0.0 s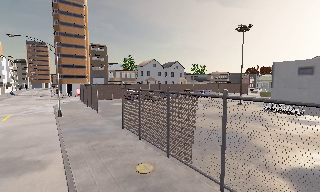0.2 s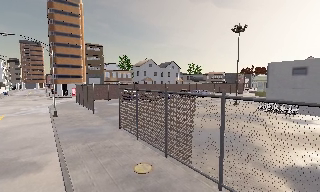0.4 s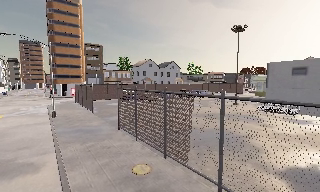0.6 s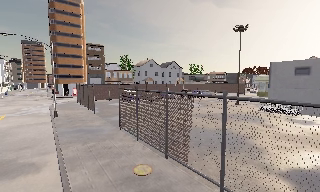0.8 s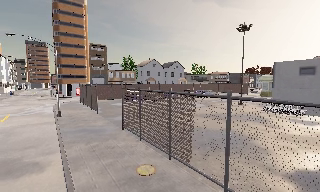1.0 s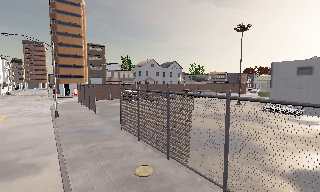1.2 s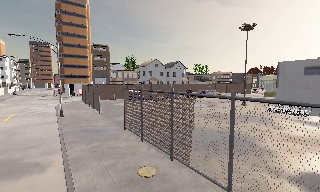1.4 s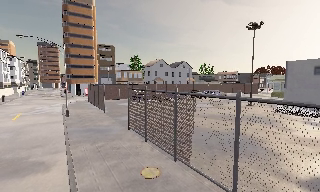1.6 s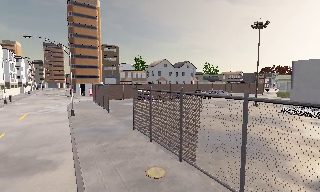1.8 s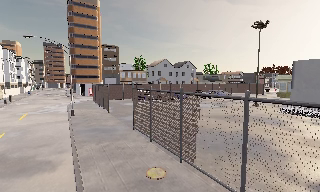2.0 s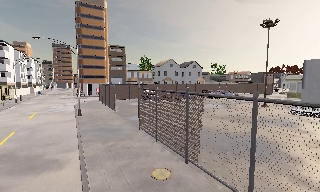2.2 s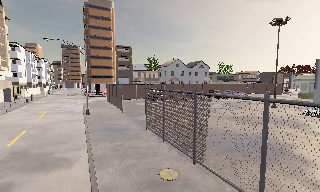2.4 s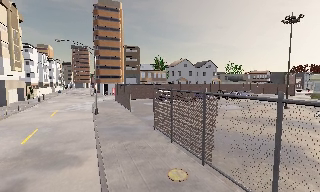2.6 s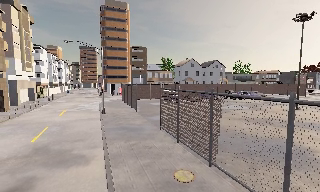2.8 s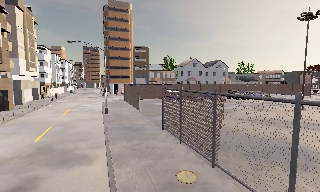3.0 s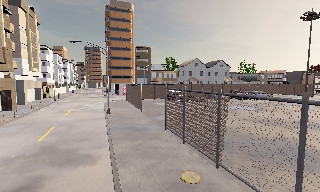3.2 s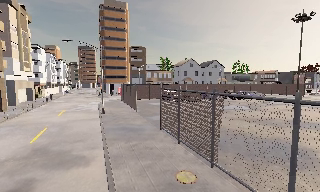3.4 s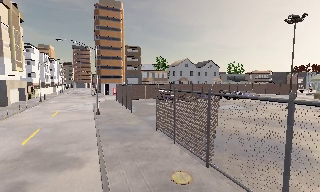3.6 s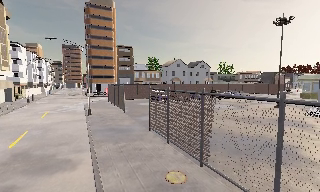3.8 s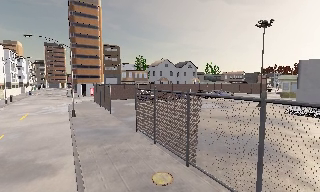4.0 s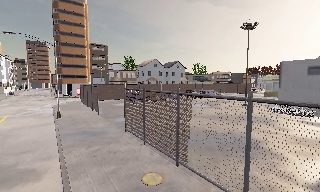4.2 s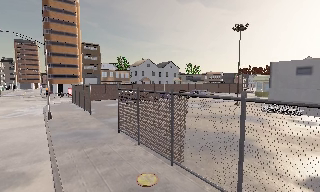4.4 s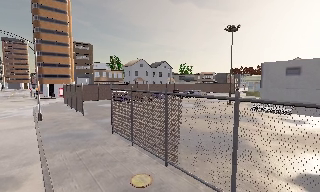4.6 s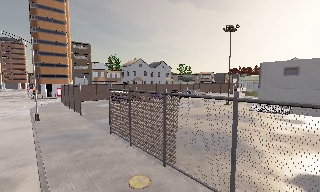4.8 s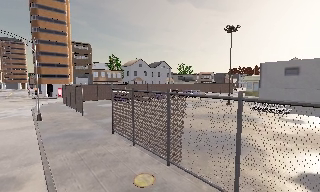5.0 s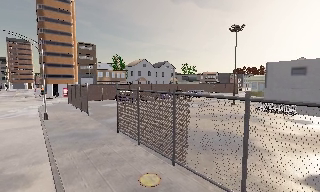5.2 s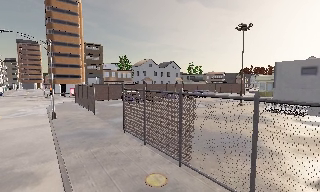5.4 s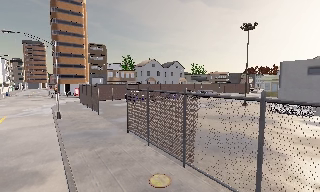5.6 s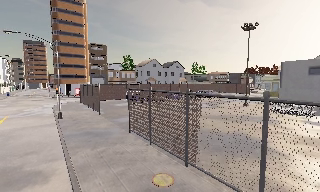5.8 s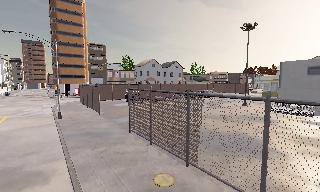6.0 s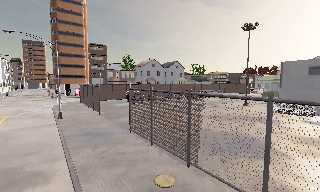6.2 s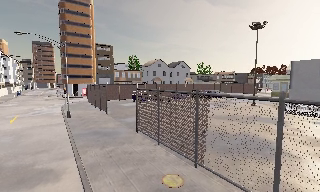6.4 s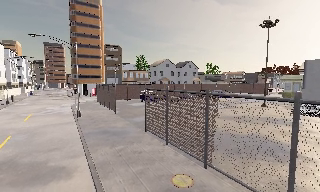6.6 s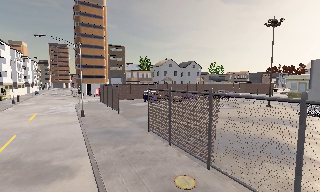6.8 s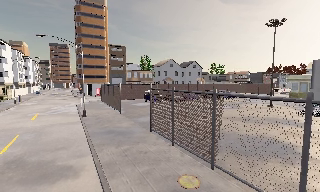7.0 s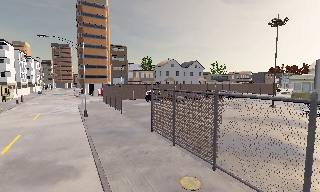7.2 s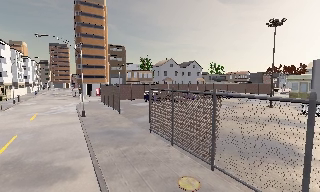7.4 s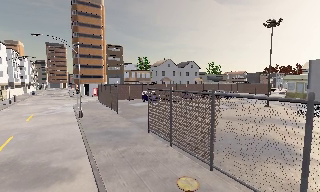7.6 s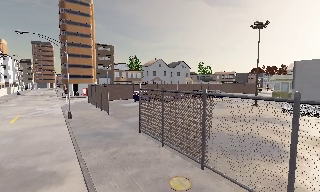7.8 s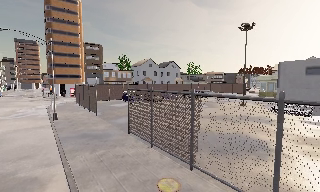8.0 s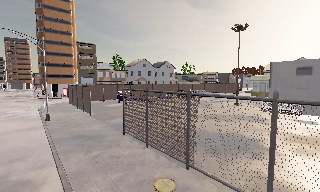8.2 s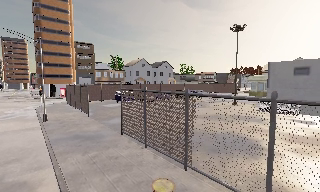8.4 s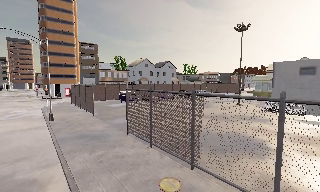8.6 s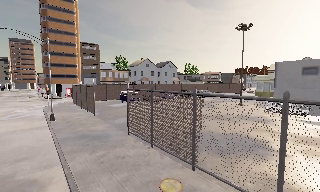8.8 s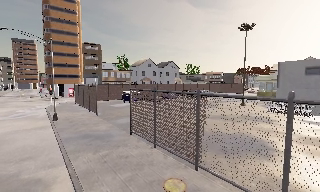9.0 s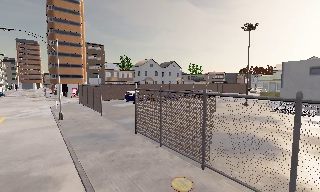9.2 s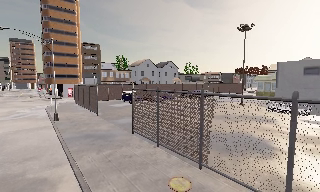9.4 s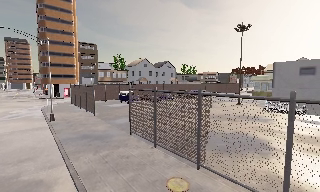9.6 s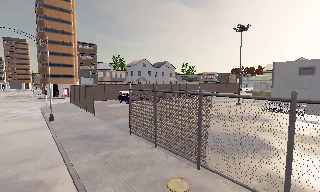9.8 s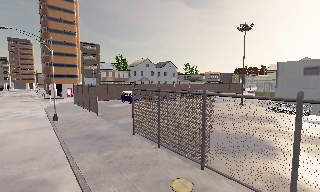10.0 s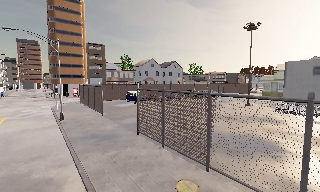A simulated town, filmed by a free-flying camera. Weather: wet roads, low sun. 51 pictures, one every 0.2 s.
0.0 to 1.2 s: The camera shifts only a little, or ends up much as it began.
1.2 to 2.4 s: The camera pans to its left, which is counterclockwise from overhead, by about 10 degrees.
2.4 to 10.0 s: The camera pans to its right, which is clockwise from overhead, by about 15 degrees. It travels to its left and forward, about 1.5 m.
The film runs forward here.
